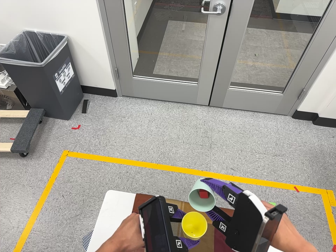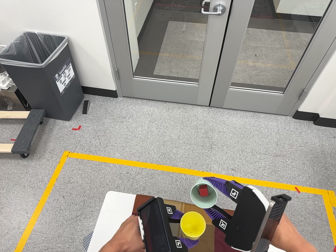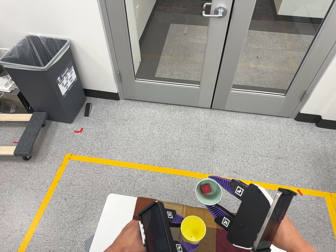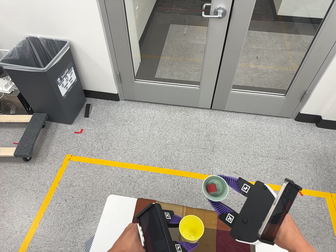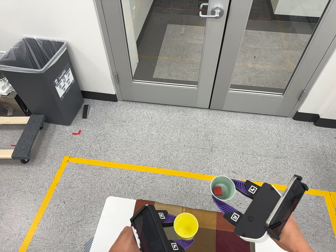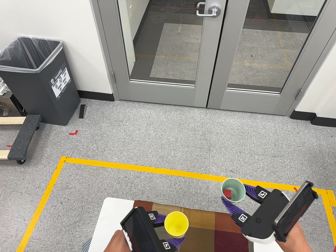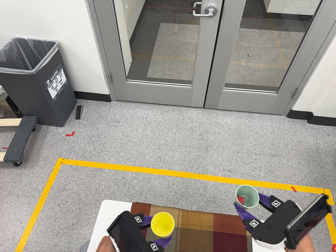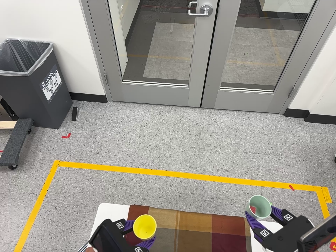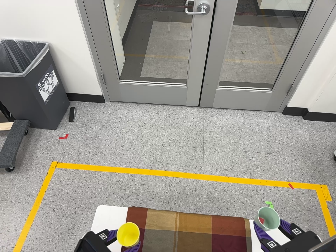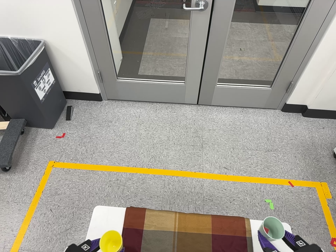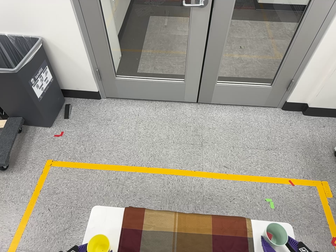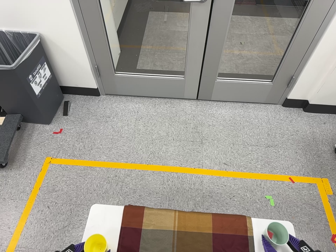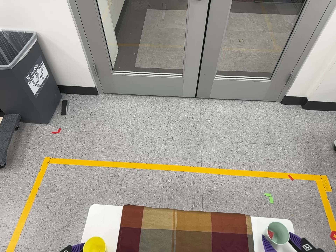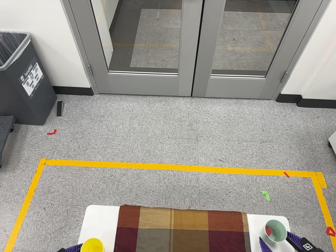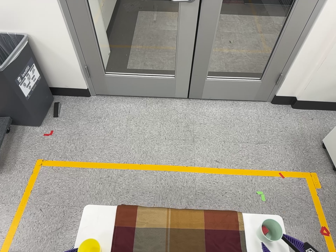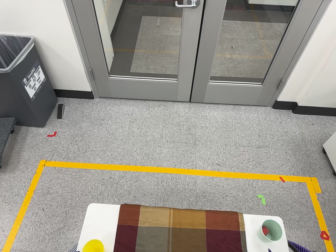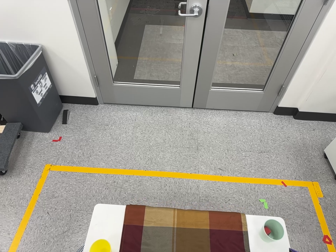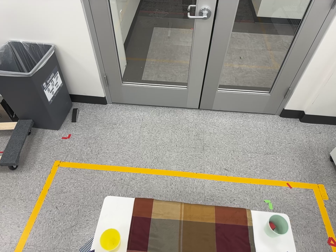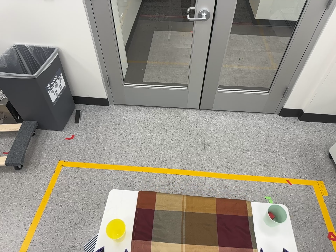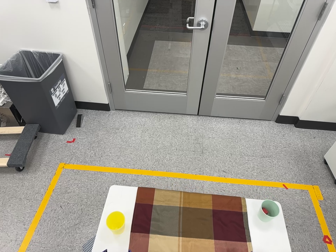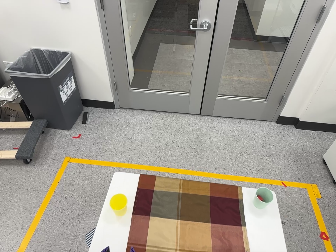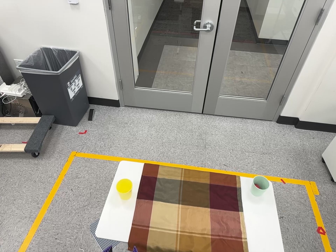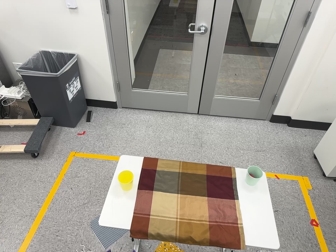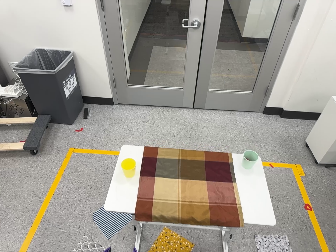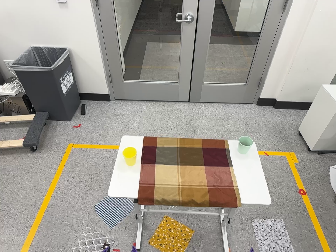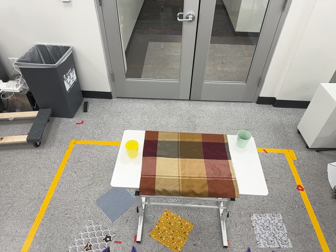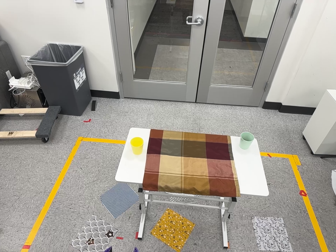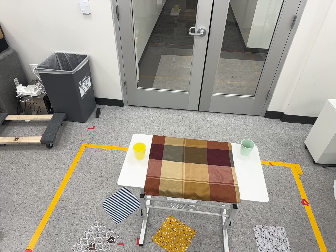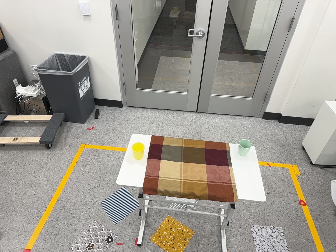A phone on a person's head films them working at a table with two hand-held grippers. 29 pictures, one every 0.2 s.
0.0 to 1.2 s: The camera shifts only a little, or ends up much as it began.
1.2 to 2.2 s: The camera travels forward, about 8 cm, so what stands in front looms larger.
2.2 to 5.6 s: The camera travels backward and toward the bottom of its view, about 80 cm, so what stands in front gets smaller. Its aim tips toward the top of its view by about 15 degrees.
The film runs backward here.
